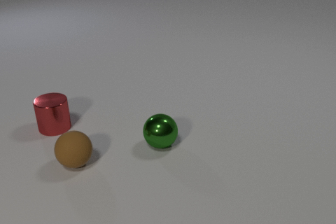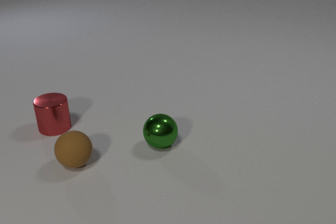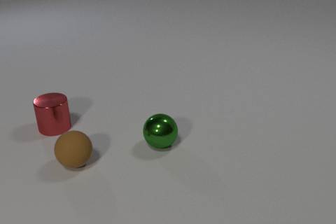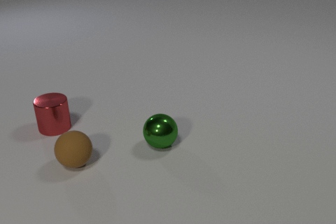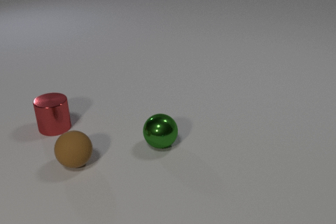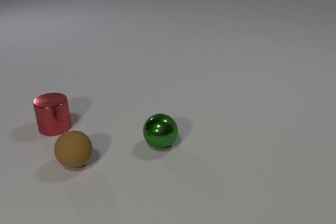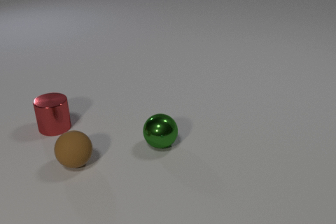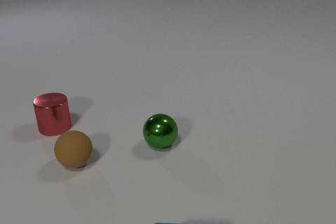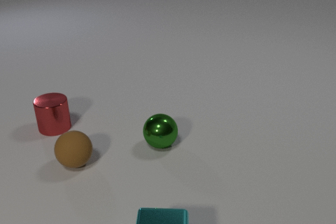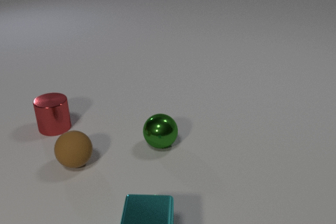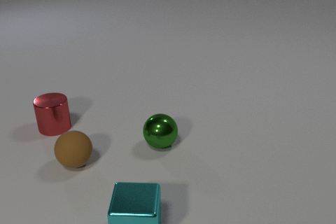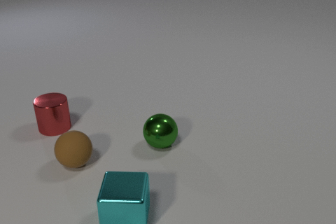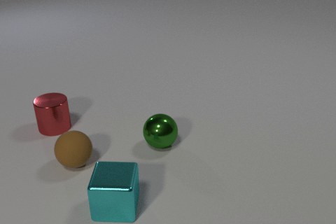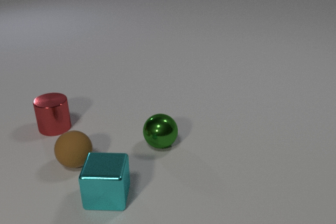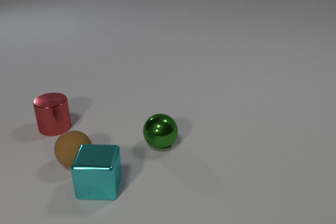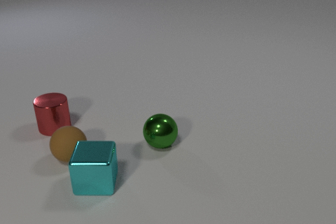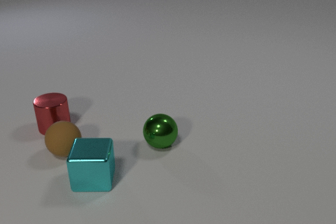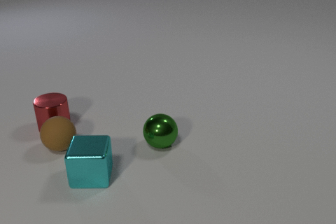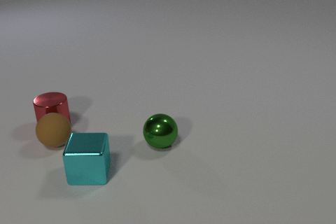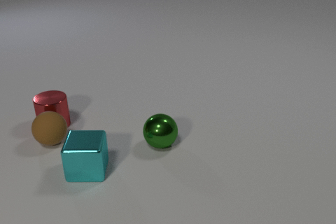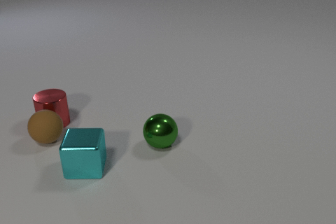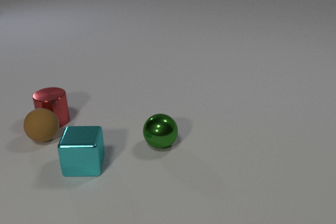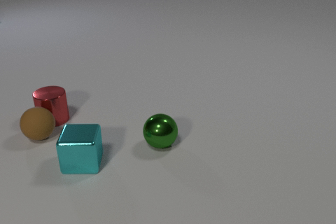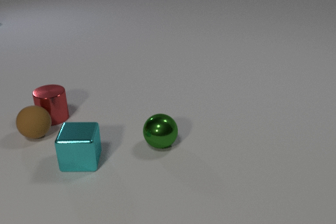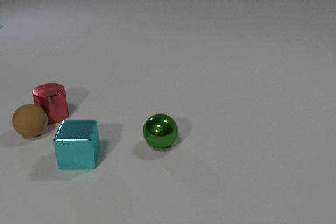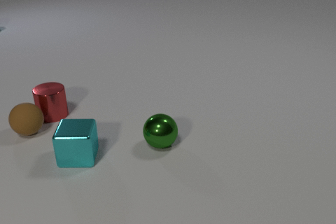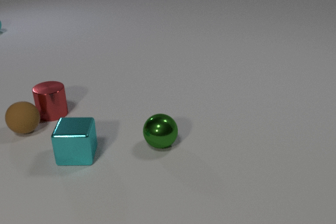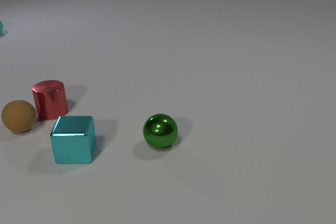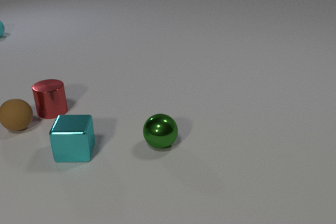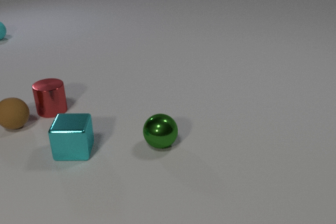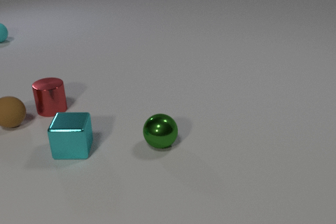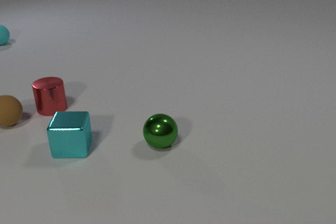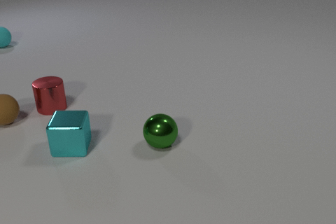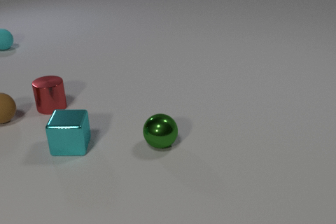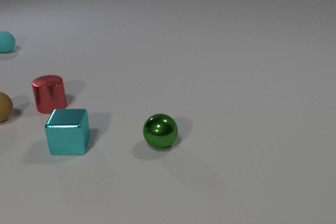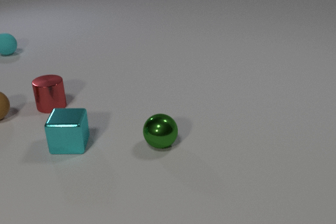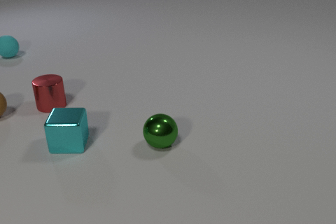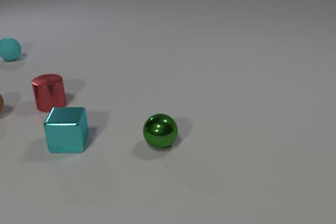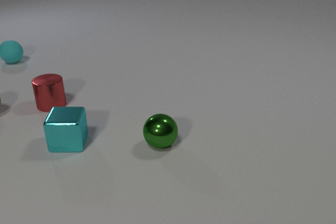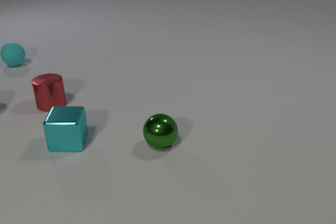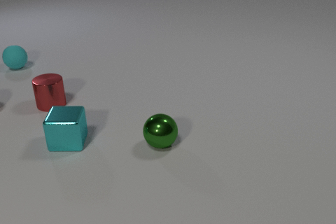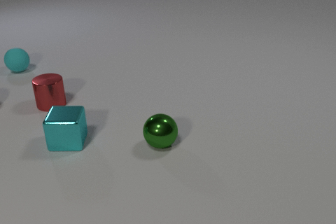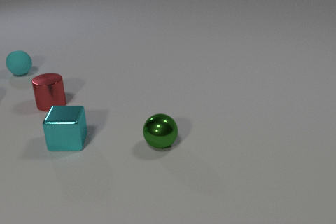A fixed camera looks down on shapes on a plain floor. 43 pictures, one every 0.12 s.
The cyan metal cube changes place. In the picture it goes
away from the camera.
The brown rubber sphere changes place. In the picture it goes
away from the camera.
0.00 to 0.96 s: The cyan metal cube comes in at the bottom edge, slides away from the camera and to the left.
0.96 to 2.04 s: The cyan metal cube slides away from the camera and to the left. The brown rubber sphere rolls away from the camera and to the left. The cyan metal cube and the brown rubber sphere collide.
2.04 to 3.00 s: The cyan metal cube slides away from the camera. The brown rubber sphere rolls away from the camera and to the left. The red metal cylinder slides away from the camera. The brown rubber sphere and the red metal cylinder collide.
3.00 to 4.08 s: The cyan metal cube slides away from the camera. The brown rubber sphere rolls away from the camera and to the left. The cyan rubber sphere comes in at the left edge, rolls toward the camera. The red metal cylinder slides away from the camera.
4.08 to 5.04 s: The cyan metal cube slides away from the camera. The brown rubber sphere rolls away from the camera and to the left, leaves at the left edge. The cyan rubber sphere rolls toward the camera.
Are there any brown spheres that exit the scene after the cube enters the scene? yes.
How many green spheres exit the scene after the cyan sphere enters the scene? 0.
What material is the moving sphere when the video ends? rubber.
